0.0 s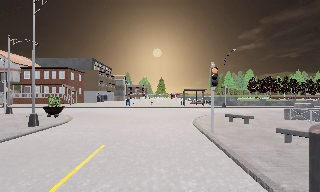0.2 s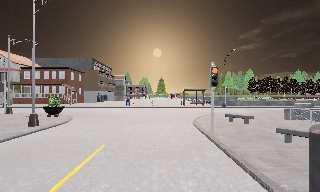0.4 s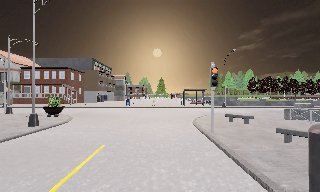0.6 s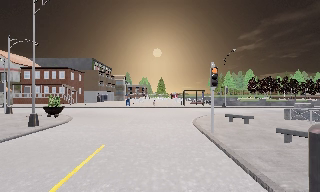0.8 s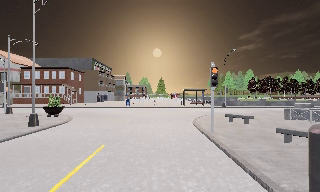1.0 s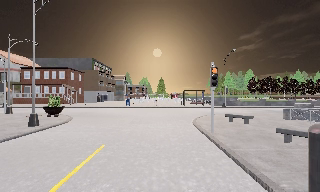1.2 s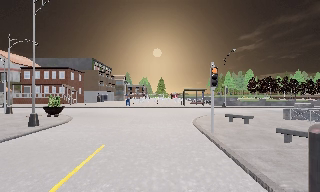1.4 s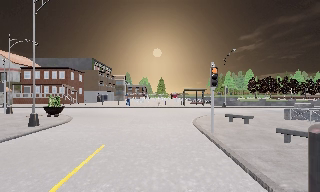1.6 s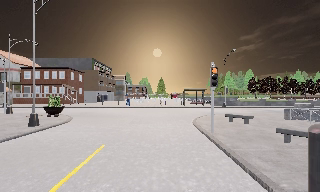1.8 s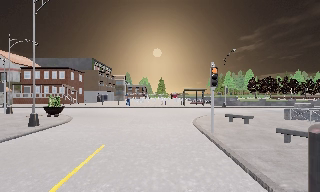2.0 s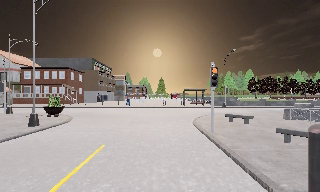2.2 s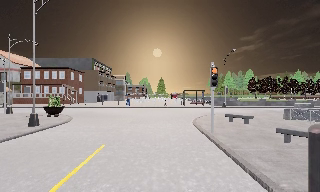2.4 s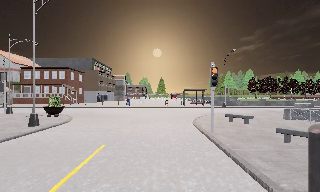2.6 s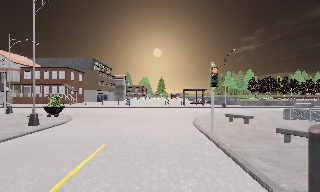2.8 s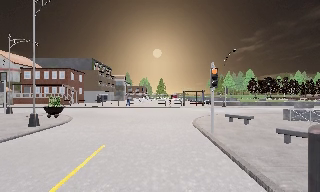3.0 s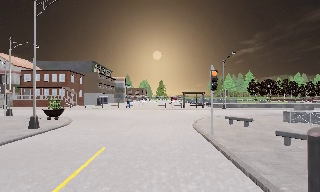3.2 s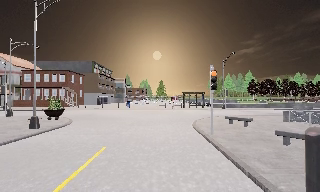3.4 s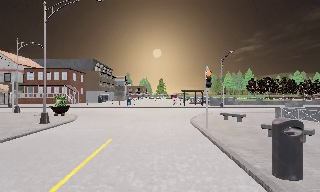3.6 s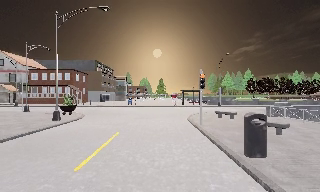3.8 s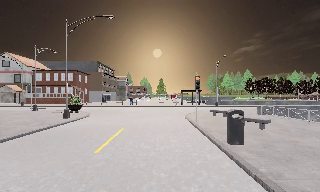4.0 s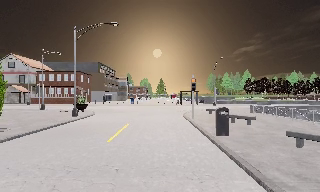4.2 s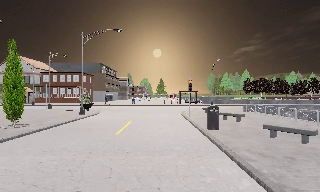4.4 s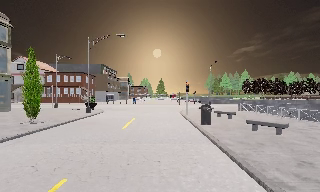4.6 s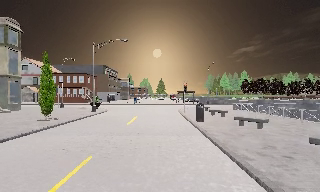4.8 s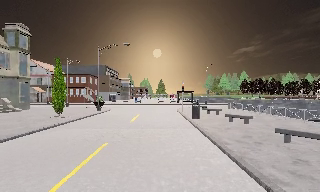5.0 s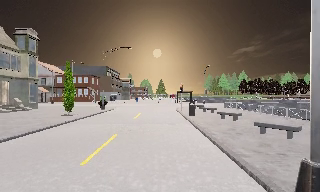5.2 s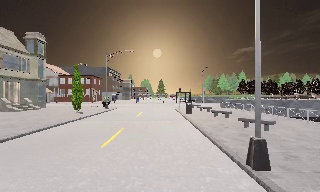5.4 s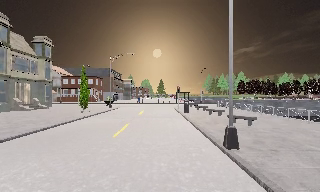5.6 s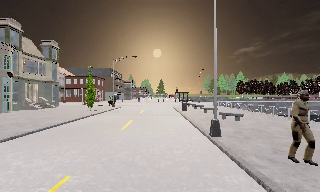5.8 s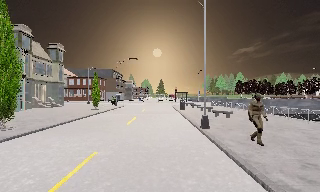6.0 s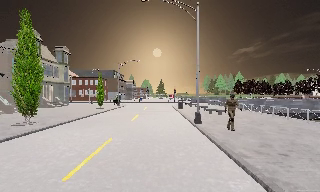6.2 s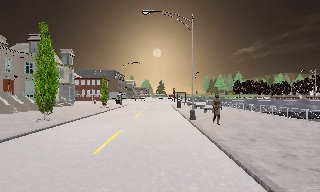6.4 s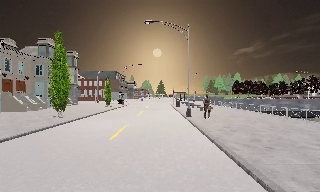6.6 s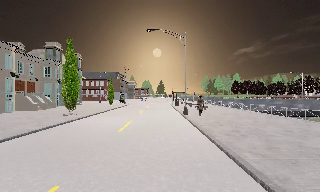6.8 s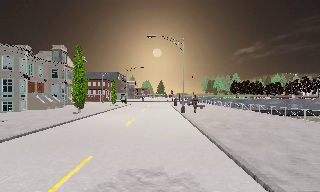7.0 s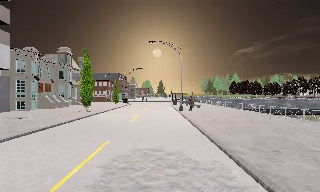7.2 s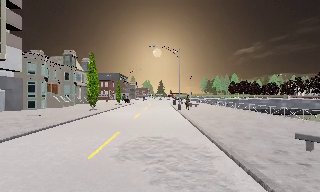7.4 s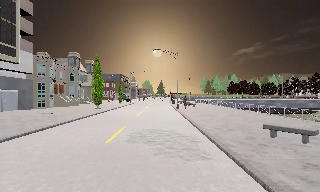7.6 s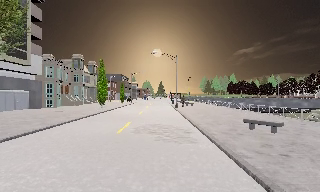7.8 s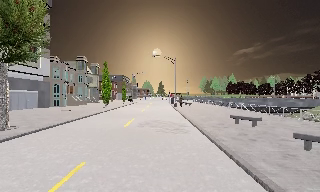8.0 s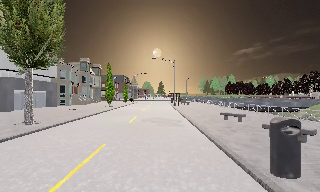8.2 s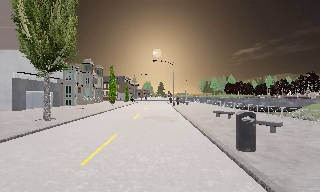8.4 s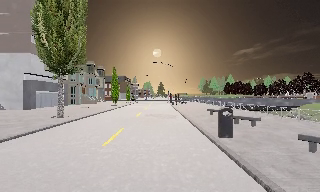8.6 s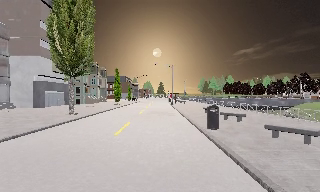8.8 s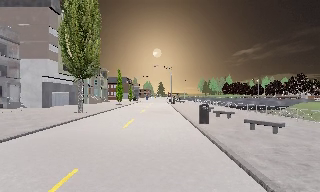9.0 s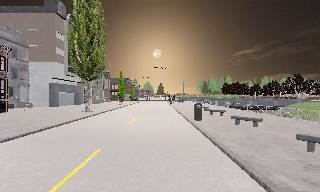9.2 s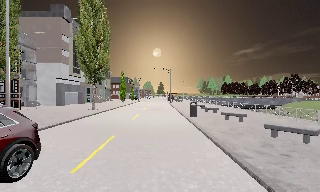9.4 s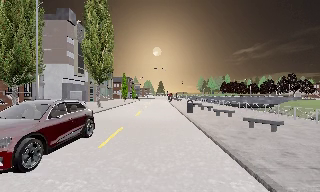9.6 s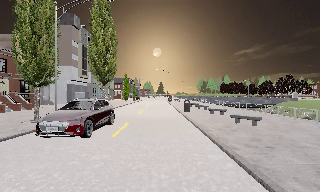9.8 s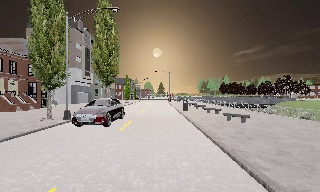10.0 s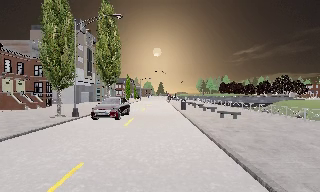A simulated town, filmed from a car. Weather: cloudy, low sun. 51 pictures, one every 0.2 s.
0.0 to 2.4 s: The camera keeps its place and its aim.
2.4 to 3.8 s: The camera travels backward, about 3 m, so what stands in front gets smaller. It gains speed.
3.8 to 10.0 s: The camera travels backward, about 45 m, so what stands in front gets smaller.
The film runs backward here.
